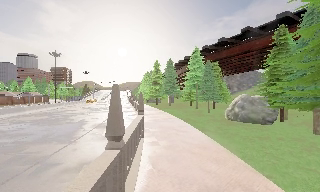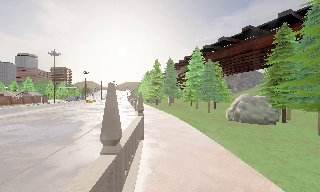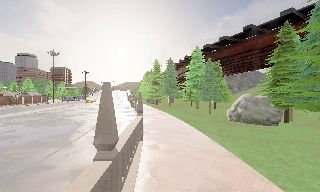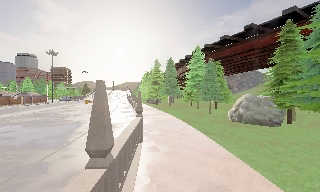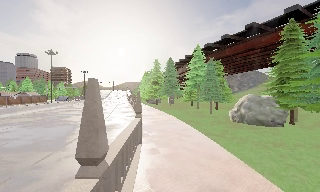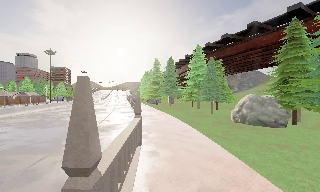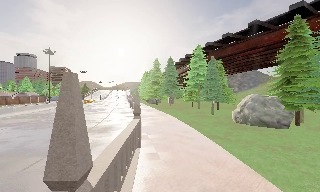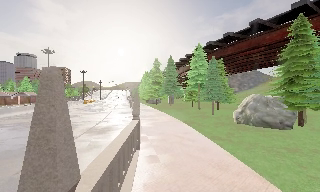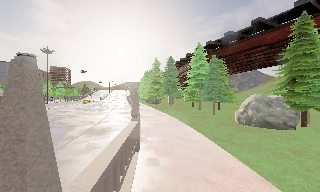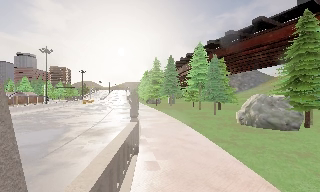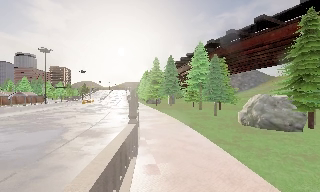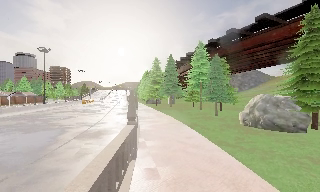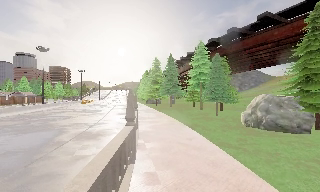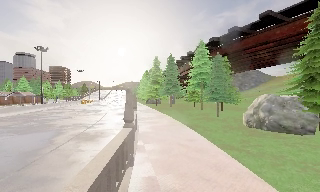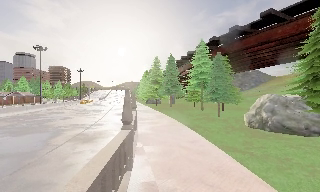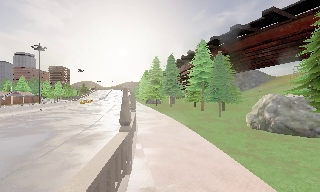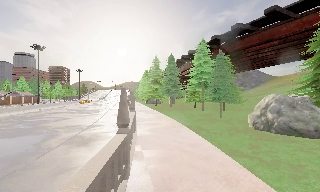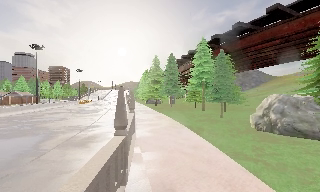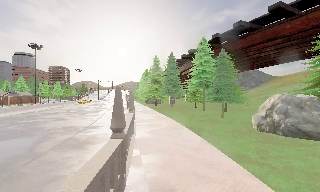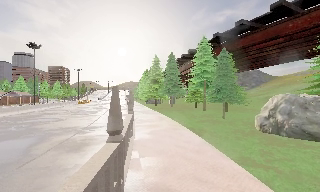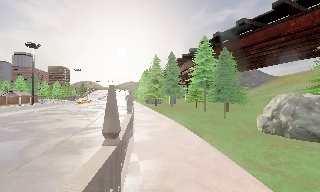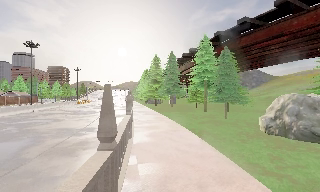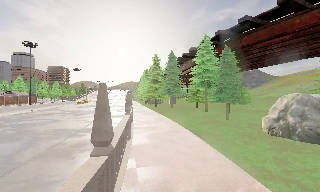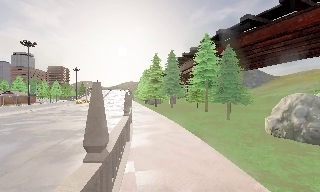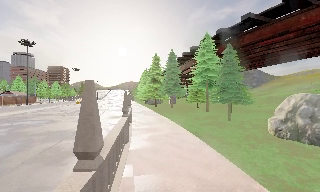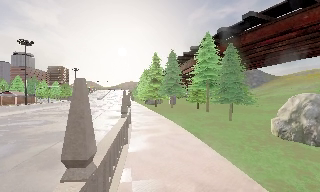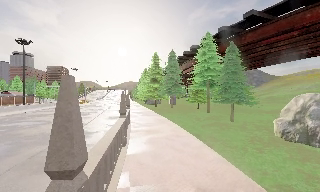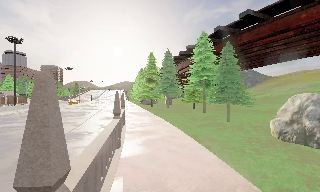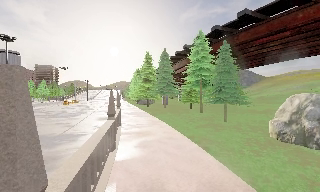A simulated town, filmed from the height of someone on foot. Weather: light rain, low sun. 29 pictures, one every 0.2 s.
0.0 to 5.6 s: The camera travels forward, about 8 m, so what stands in front looms larger.
The film runs forward here.
